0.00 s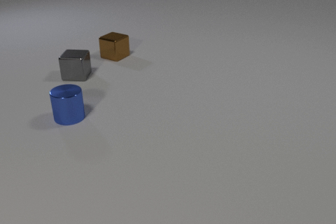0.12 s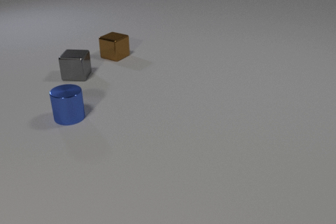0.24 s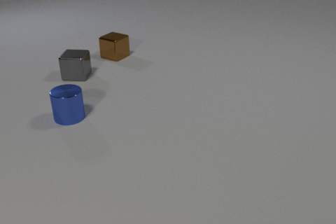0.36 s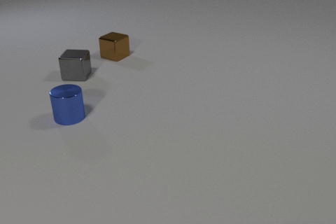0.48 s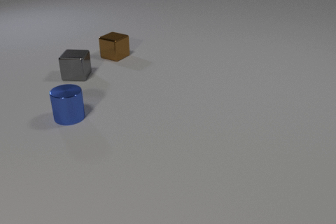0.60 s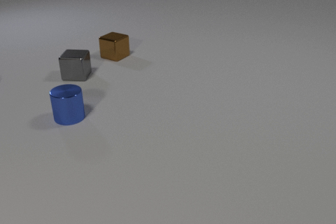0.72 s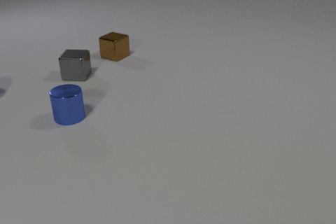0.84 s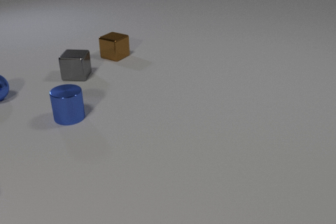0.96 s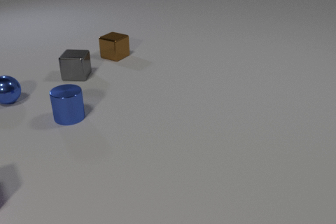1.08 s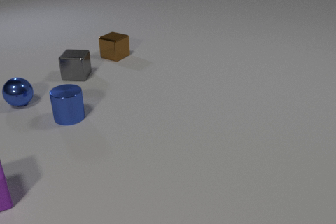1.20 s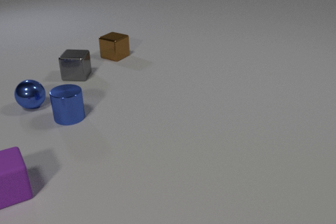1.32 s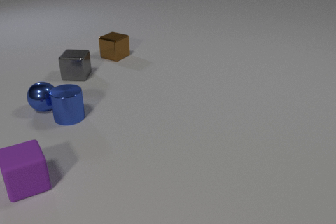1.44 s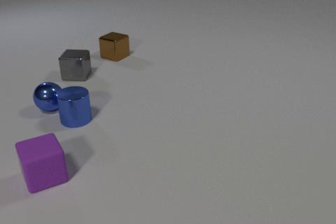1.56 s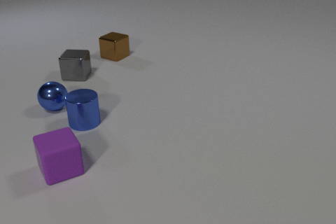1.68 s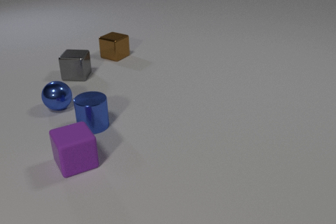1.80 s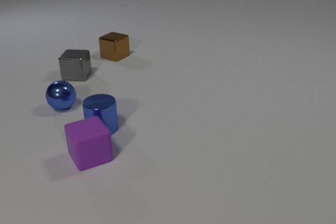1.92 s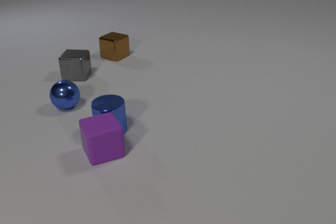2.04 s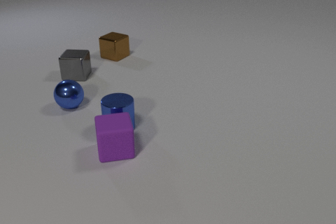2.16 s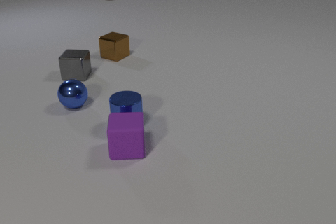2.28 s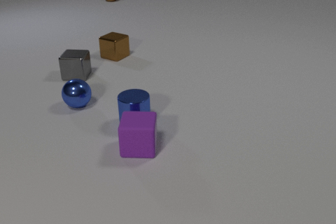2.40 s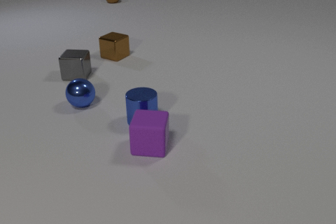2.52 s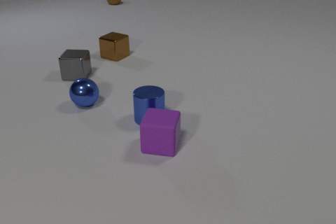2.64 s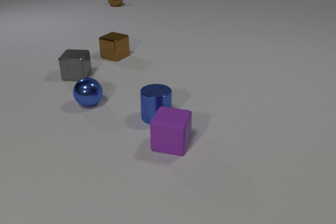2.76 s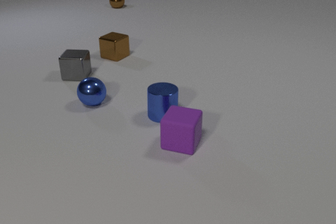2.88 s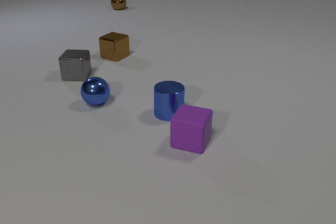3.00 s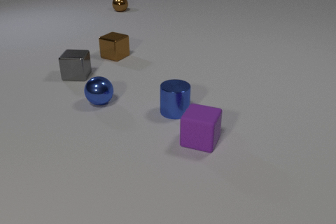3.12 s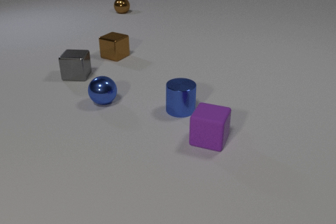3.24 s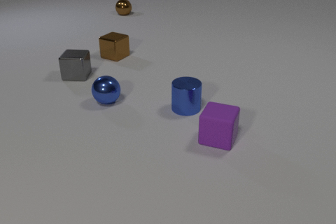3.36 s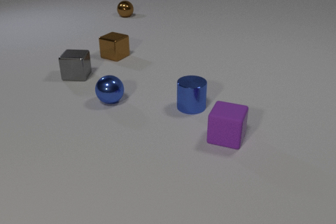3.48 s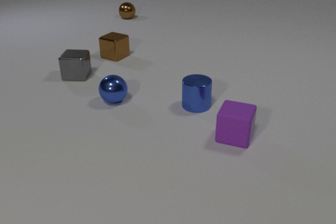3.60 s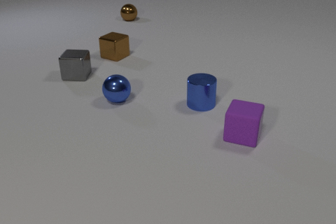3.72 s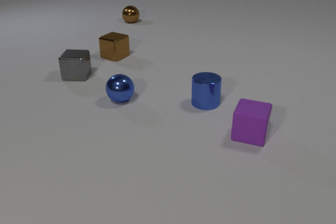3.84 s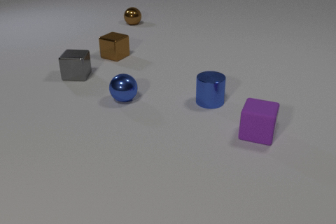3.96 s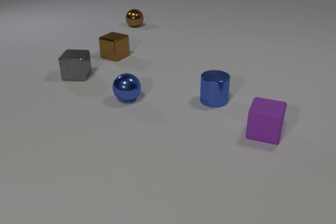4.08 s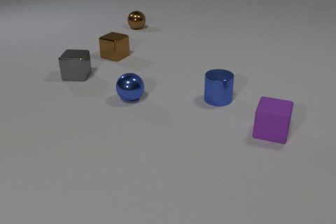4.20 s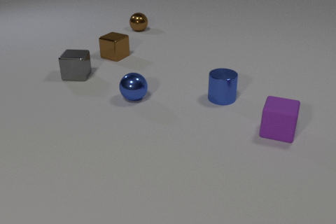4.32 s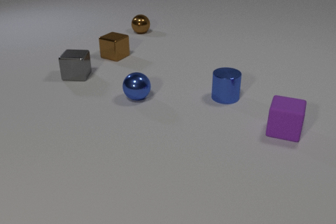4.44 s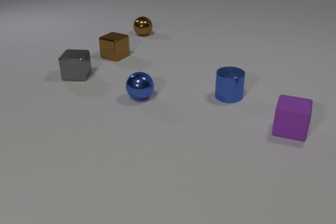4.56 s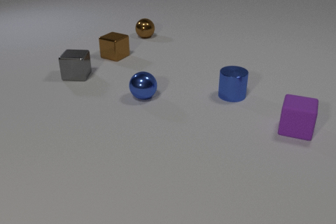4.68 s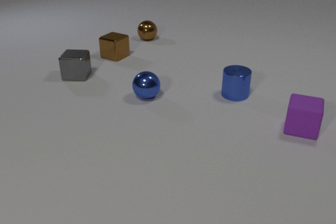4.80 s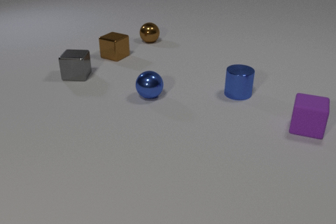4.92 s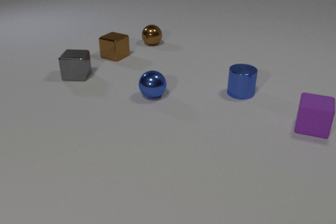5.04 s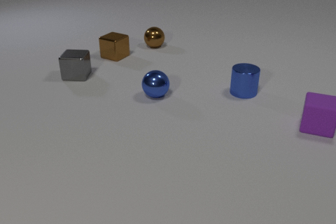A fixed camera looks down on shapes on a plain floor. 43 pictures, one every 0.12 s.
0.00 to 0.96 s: The blue metal sphere comes in at the left edge, rolls to the right and toward the camera.
0.96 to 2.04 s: The blue metal sphere rolls to the right and toward the camera. The blue metal cylinder slides to the right and toward the camera. The purple rubber cube comes in at the left edge, slides to the right. The blue metal sphere and the blue metal cylinder collide. The blue metal cylinder and the purple rubber cube collide.
2.04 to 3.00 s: The blue metal sphere rolls to the right. The blue metal cylinder slides to the right and away from the camera. The brown metal sphere comes in at the top edge, rolls toward the camera. The purple rubber cube slides to the right, spins clockwise seen from above by about 30 degrees, its near face sliding to the left.
3.00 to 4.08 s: The blue metal sphere rolls to the right. The blue metal cylinder slides to the right and away from the camera. The brown metal sphere rolls toward the camera. The purple rubber cube slides to the right and away from the camera.
4.08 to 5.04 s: The blue metal sphere rolls to the right. The blue metal cylinder slides to the right and away from the camera. The brown metal sphere rolls toward the camera. The purple rubber cube slides to the right and away from the camera.
How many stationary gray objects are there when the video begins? 1.
Are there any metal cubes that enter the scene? no.
How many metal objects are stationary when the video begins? 3.
